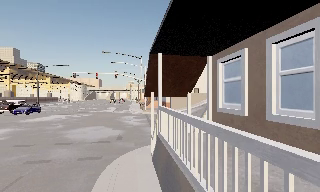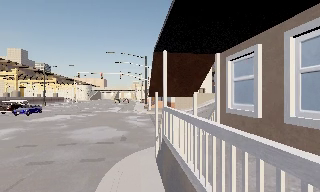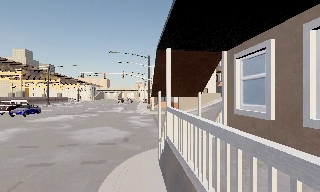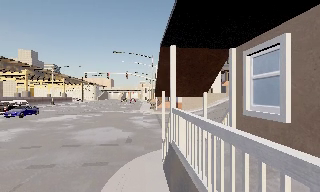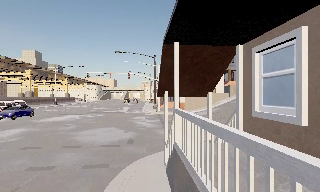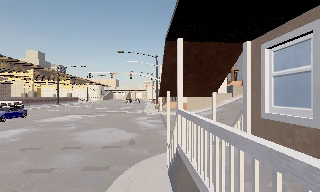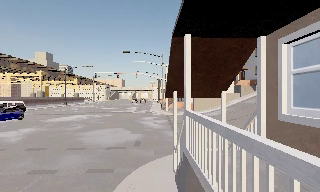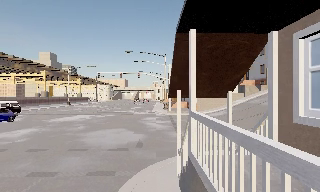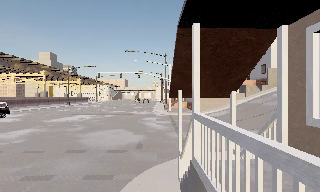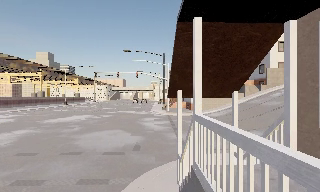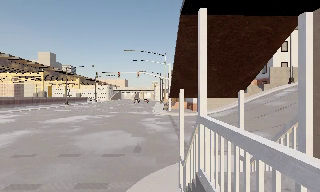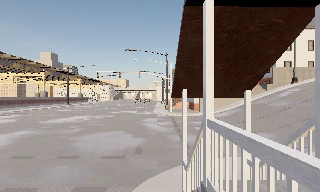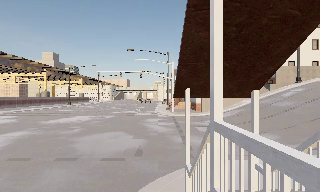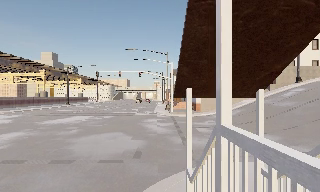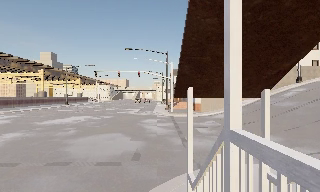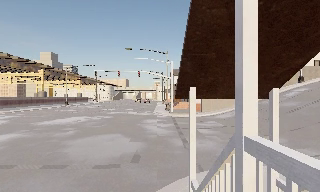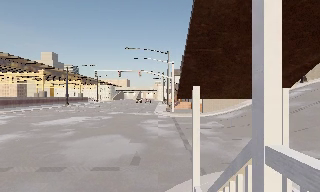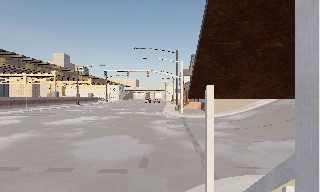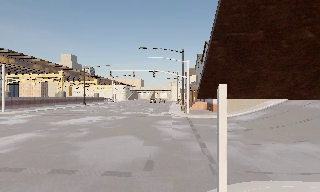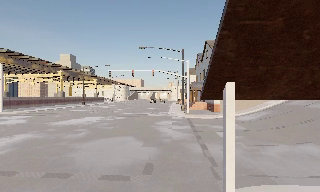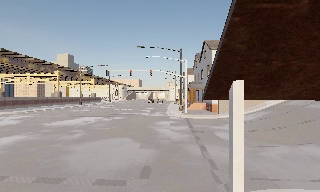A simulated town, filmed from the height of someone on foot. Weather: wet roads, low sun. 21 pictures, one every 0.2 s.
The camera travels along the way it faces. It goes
forward.
0.0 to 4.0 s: The scene slides to the right, as the camera pans about 15 degrees to its left. It travels forward, about 5 m, so what stands in front looms larger.
The film runs forward here.
